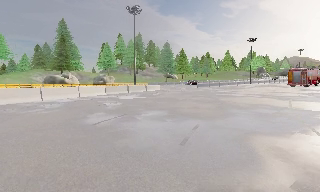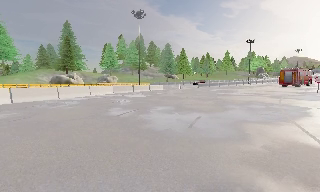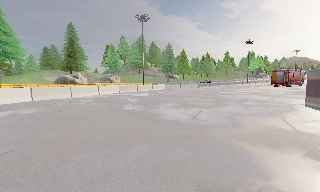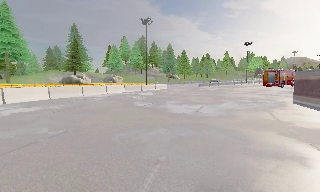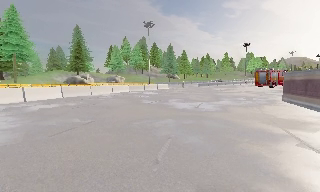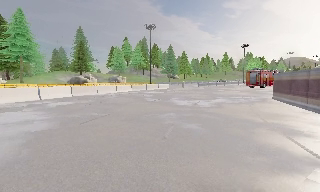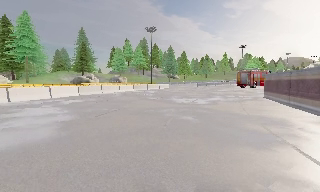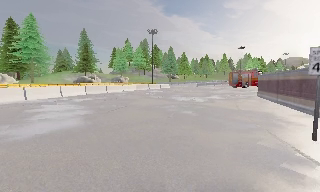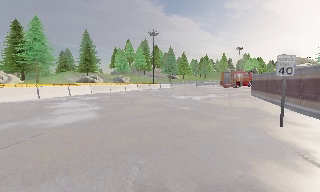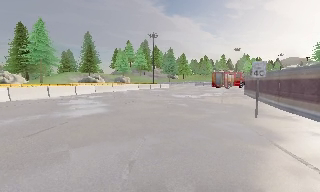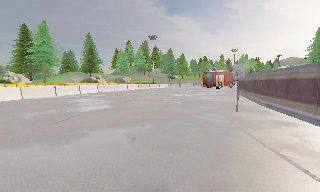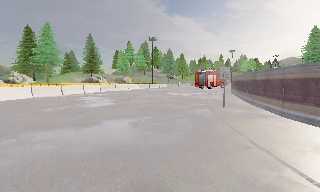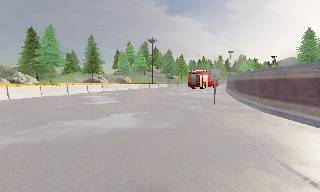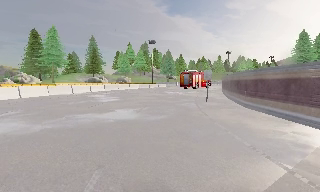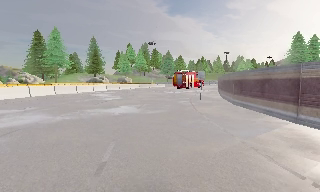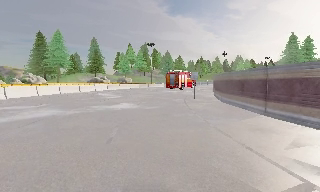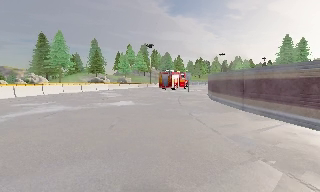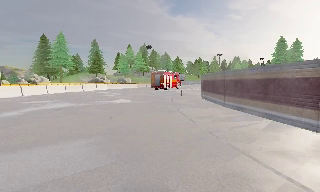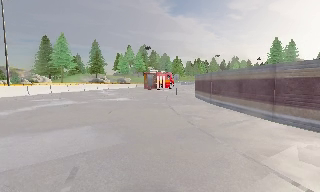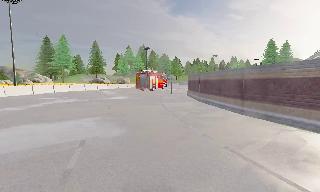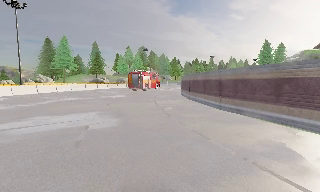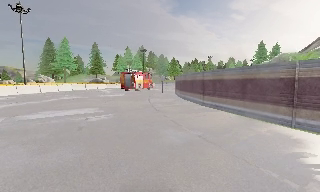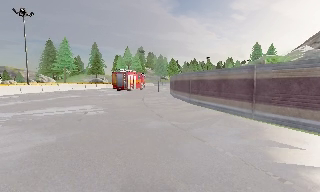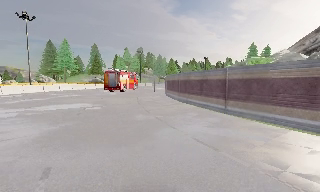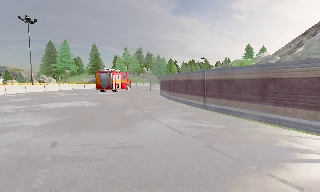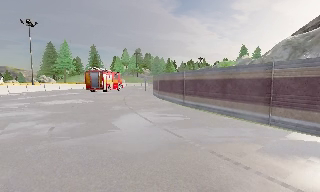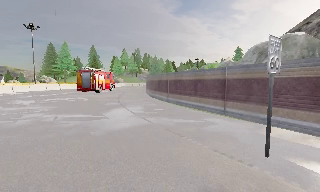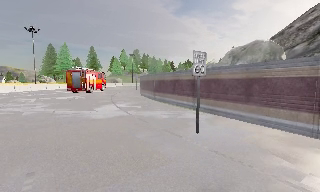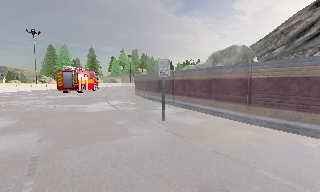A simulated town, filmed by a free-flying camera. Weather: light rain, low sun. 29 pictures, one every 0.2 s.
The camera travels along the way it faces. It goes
backward.
0.0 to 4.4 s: The camera travels backward, about 30 m, so what stands in front gets smaller.
4.4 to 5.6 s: The camera travels backward and to its right, about 11 m, so what stands in front gets smaller.
The film runs backward here.
